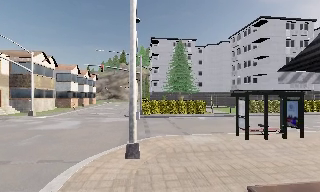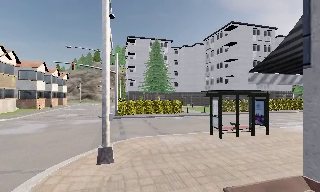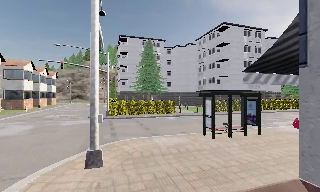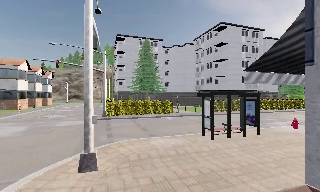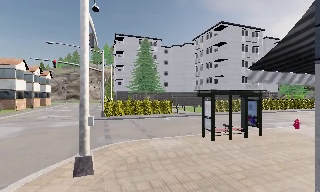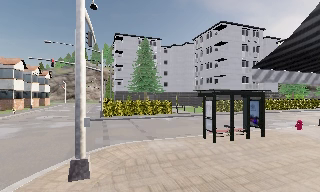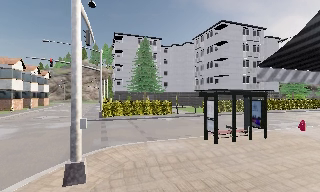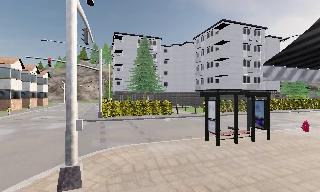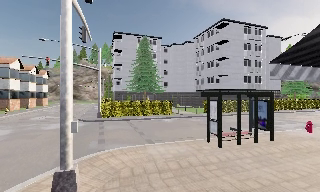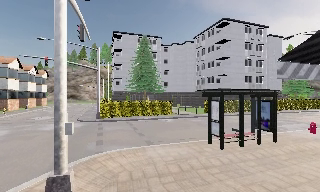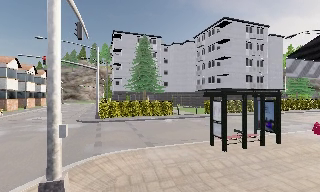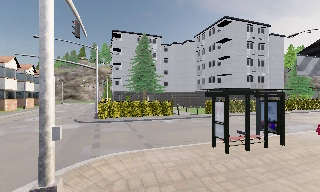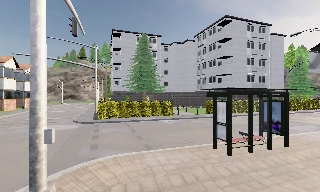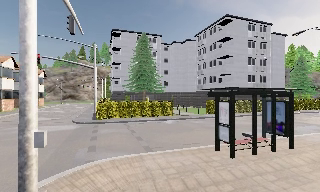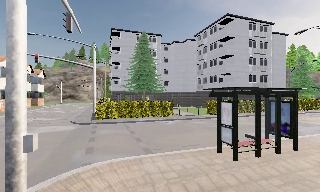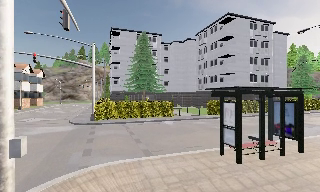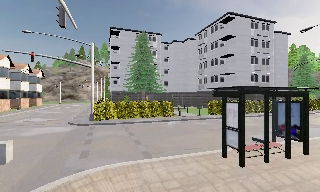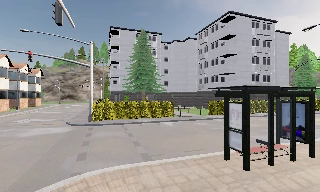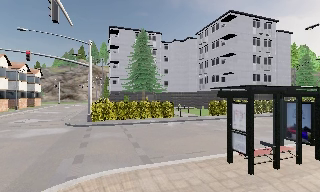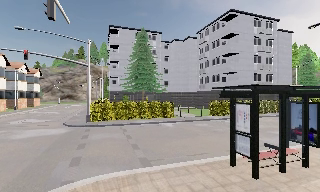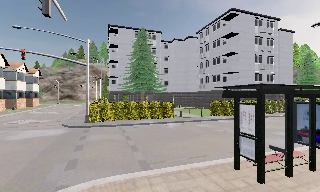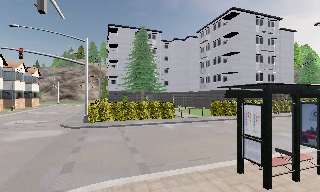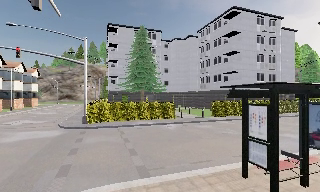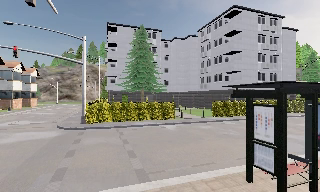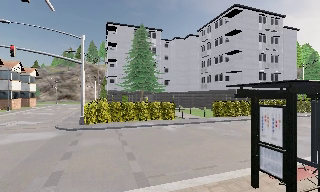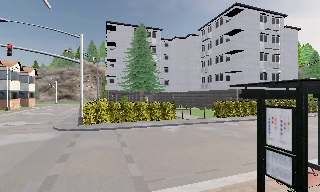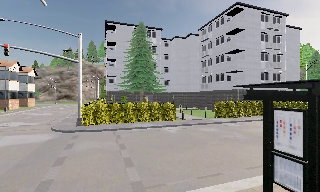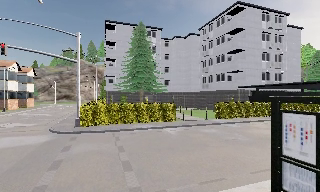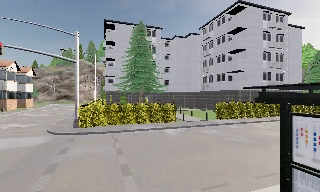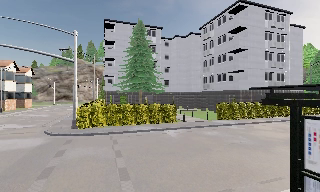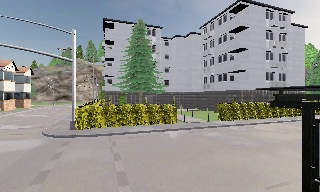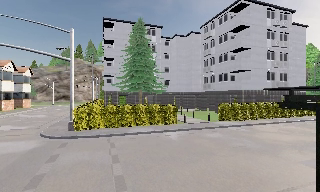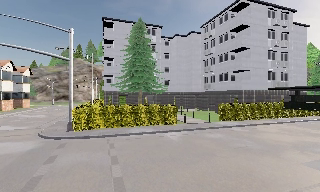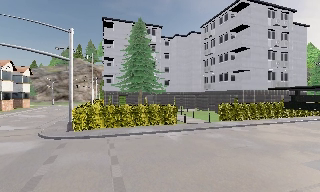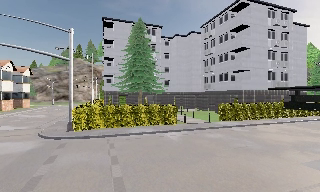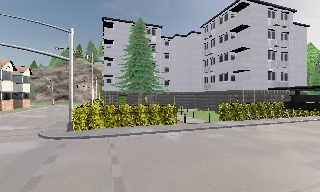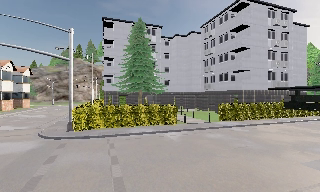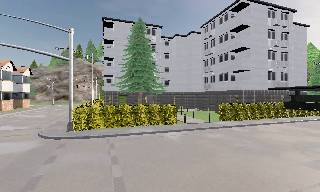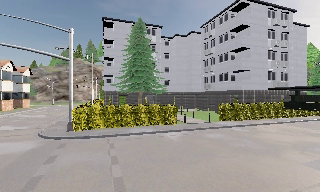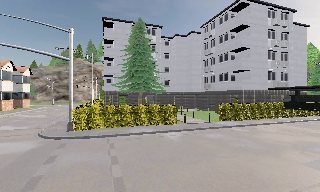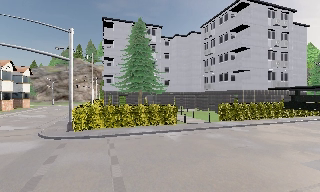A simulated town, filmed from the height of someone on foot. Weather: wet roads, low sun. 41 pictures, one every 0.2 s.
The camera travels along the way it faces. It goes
forward.
0.0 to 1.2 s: The camera pans to its right, which is clockwise from overhead, by about 10 degrees. It travels forward, about 1.5 m, so what stands in front looms larger.
1.2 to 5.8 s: The camera travels forward, about 6 m, so what stands in front looms larger.
5.8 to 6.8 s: The camera travels forward, about 0.5 m, so what stands in front looms larger. It loses speed.
6.8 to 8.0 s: The camera keeps its place and its aim.
The film runs forward here.
